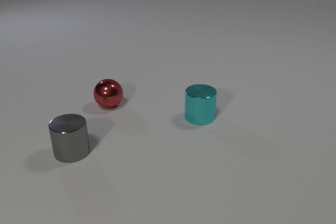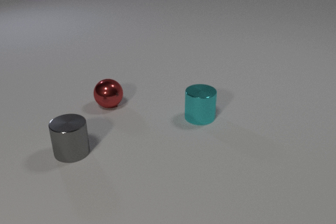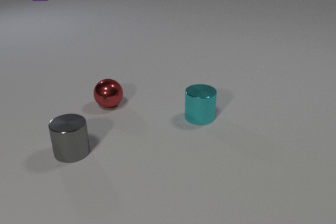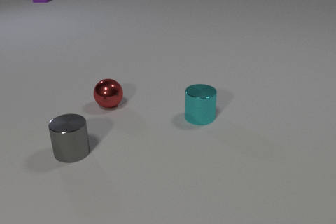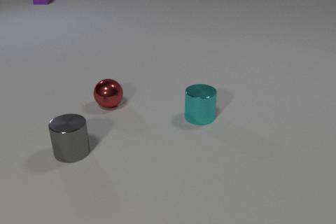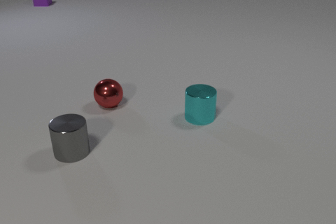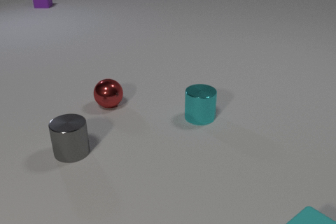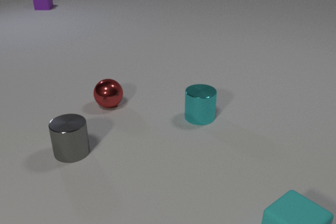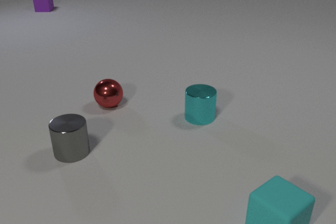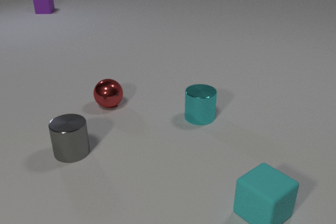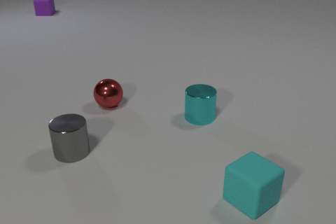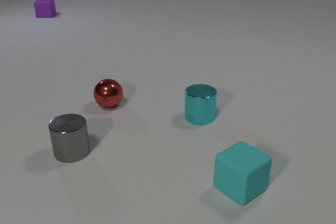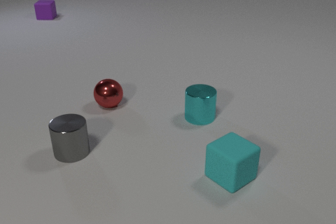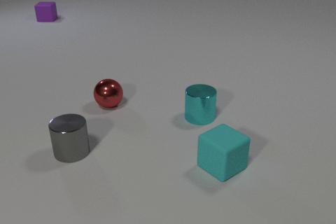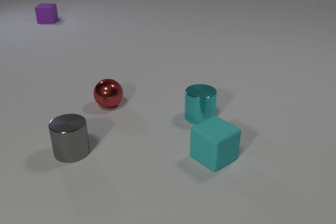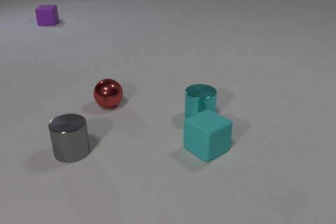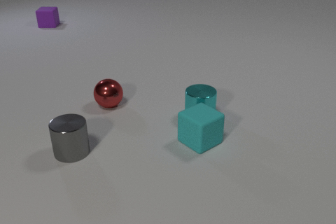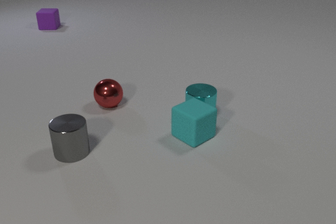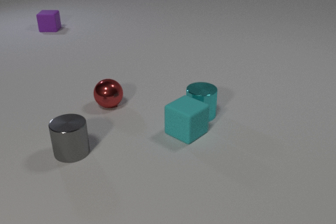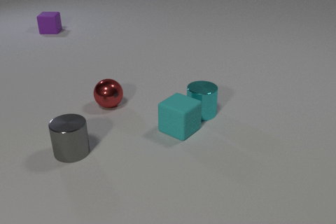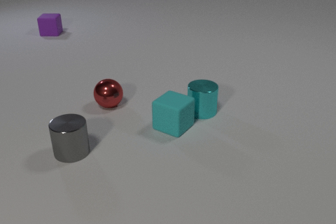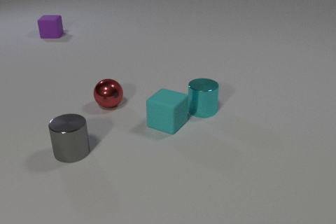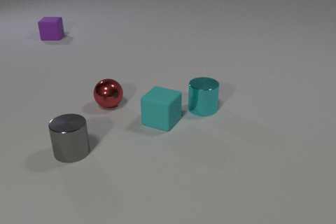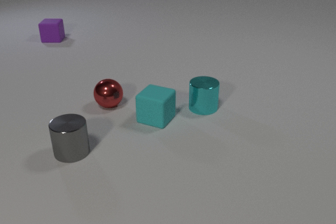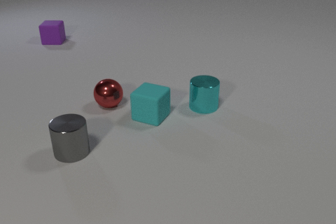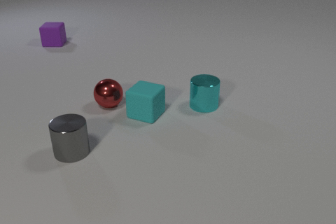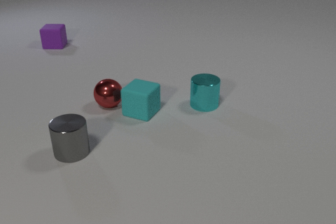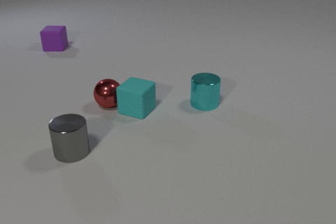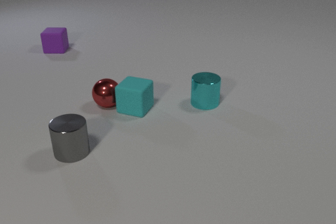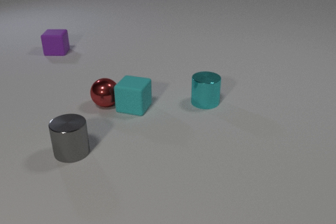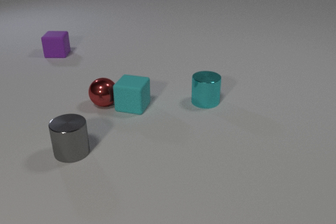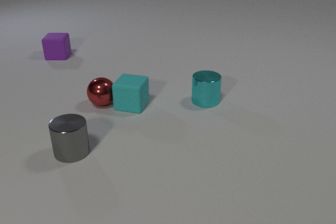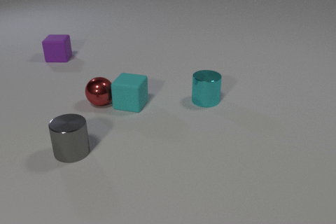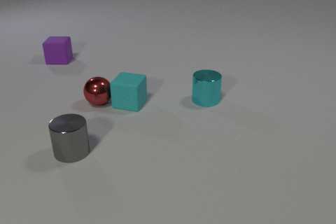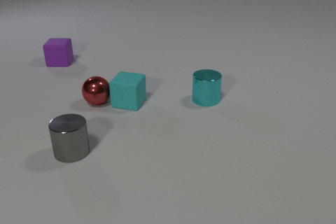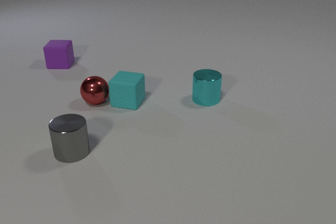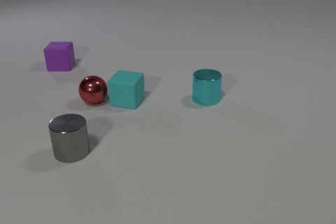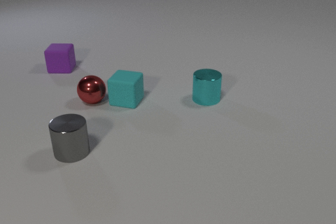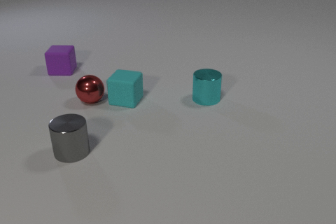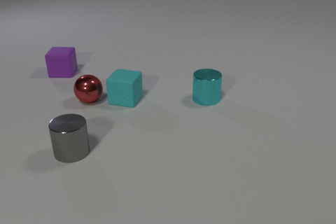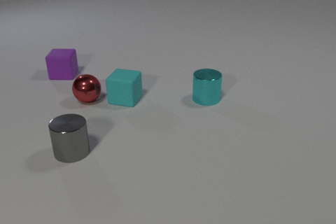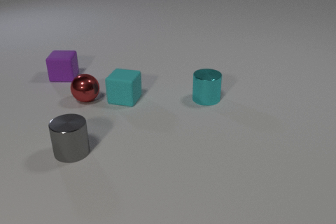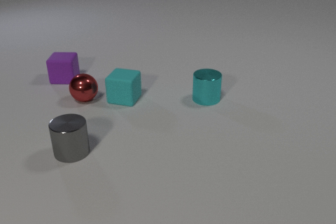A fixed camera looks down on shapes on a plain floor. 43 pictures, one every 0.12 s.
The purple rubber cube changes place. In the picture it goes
toward the camera.
0.00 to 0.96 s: The cyan rubber cube comes in at the bottom edge, slides away from the camera and to the left. The purple rubber cube comes in at the top edge, slides toward the camera.
0.96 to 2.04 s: The cyan rubber cube slides away from the camera and to the left. The purple rubber cube slides toward the camera. The cyan rubber cube and the cyan metal cylinder collide.
2.04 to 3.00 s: The cyan rubber cube slides to the left and away from the camera, spins counterclockwise seen from above by about 15 degrees, its near face sliding to the right. The cyan metal cylinder slides away from the camera. The purple rubber cube slides toward the camera.
3.00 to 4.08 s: The cyan rubber cube slides away from the camera and to the left. The cyan metal cylinder slides away from the camera. The red metal sphere rolls to the left and away from the camera. The purple rubber cube slides toward the camera. The cyan rubber cube and the red metal sphere collide.
4.08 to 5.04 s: The cyan rubber cube slides away from the camera. The red metal sphere rolls to the left and away from the camera. The purple rubber cube slides toward the camera.
What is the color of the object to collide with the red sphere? cyan.
What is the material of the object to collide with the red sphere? rubber.
How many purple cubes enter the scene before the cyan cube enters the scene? 1.
